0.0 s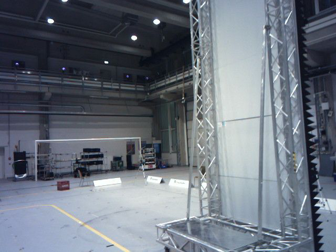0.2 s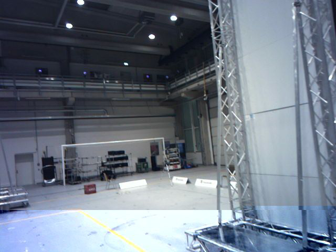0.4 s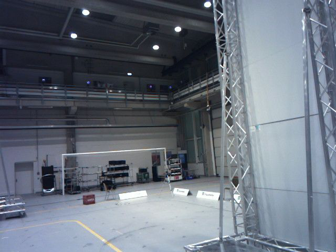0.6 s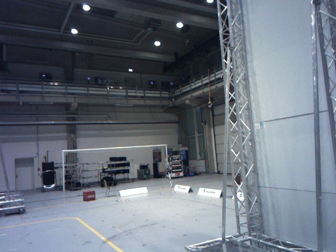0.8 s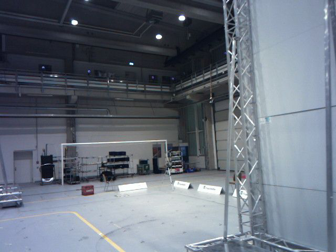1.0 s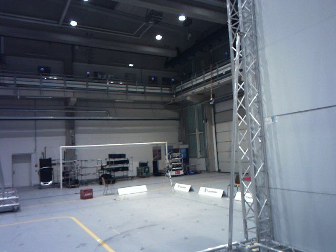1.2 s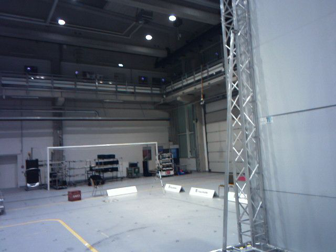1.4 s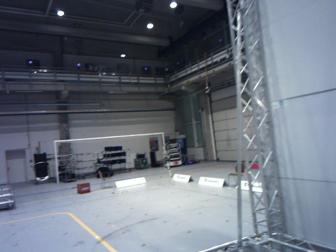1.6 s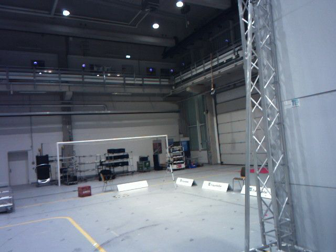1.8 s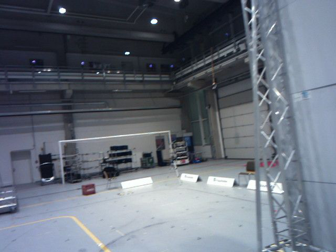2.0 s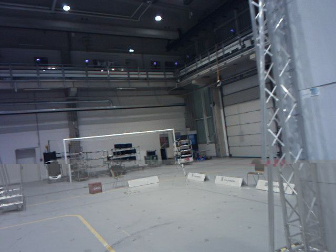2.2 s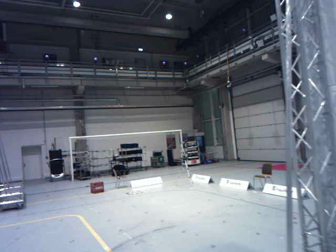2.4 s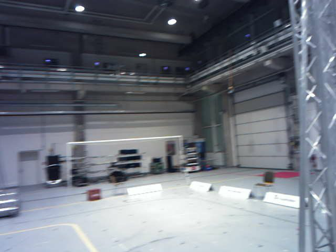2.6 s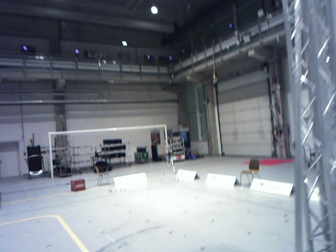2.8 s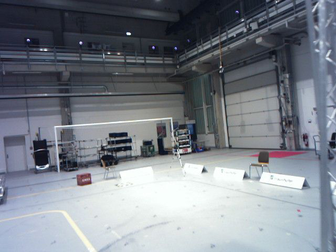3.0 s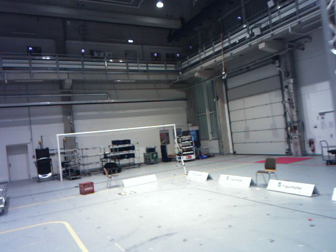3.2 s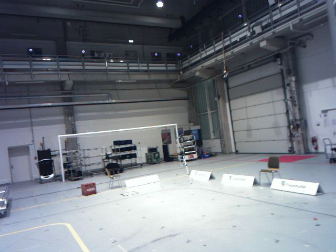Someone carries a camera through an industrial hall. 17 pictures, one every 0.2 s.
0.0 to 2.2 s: The camera travels forward, about 2.2 m, so what stands in front looms larger.
2.2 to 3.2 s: The camera travels forward, about 0.9 m, so what stands in front looms larger. It loses speed.
The film runs forward here.
